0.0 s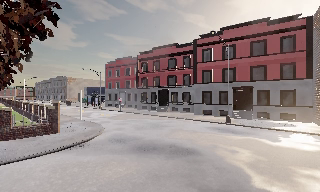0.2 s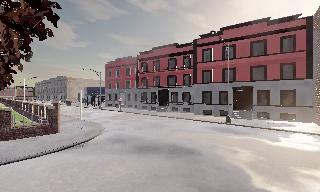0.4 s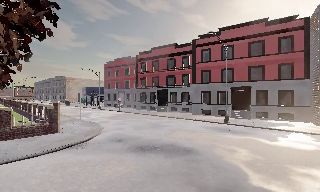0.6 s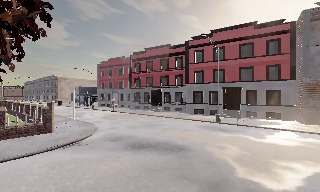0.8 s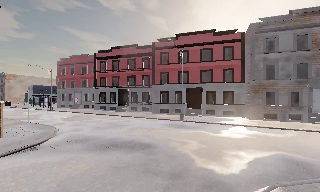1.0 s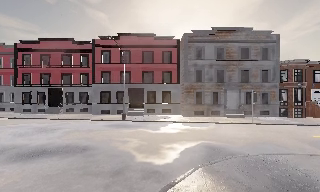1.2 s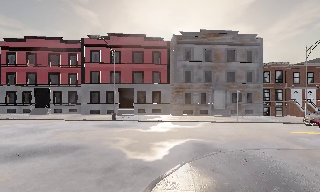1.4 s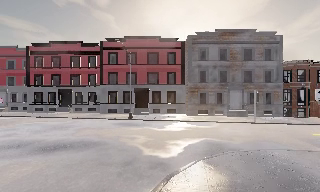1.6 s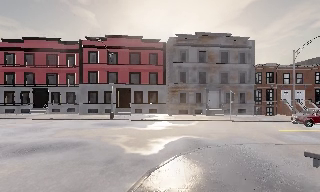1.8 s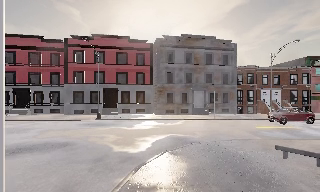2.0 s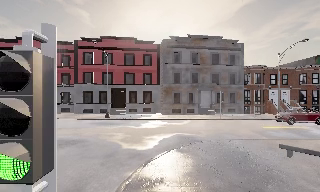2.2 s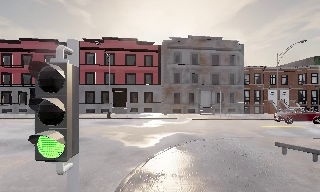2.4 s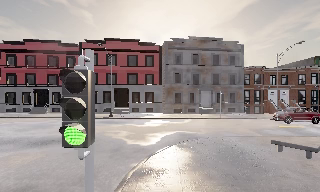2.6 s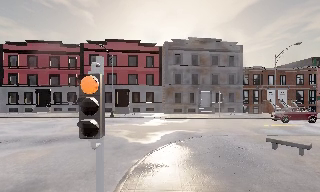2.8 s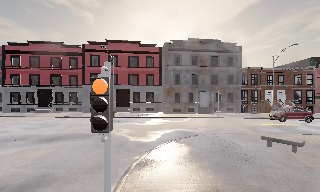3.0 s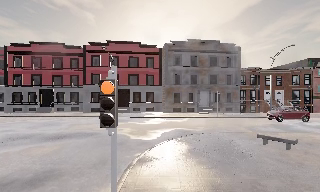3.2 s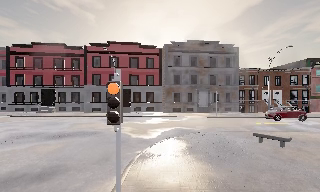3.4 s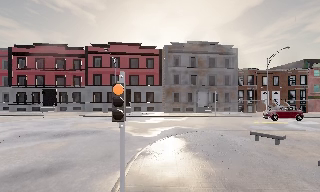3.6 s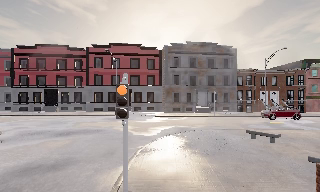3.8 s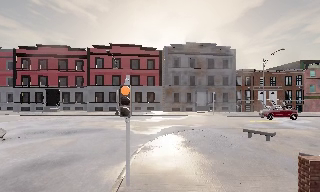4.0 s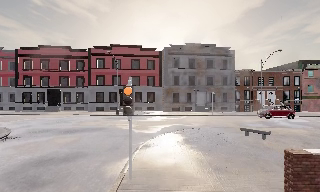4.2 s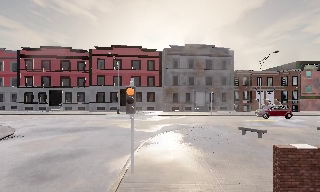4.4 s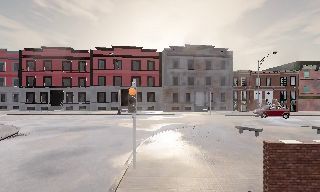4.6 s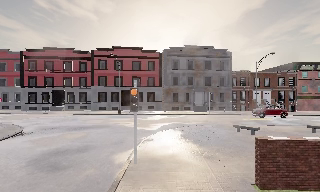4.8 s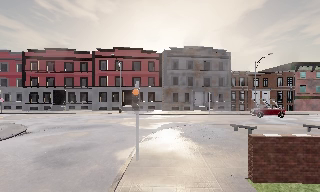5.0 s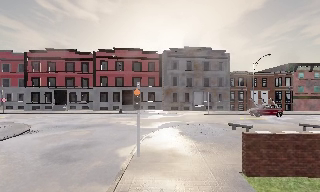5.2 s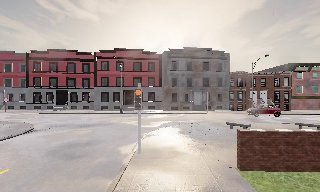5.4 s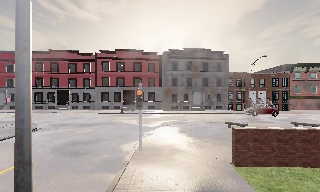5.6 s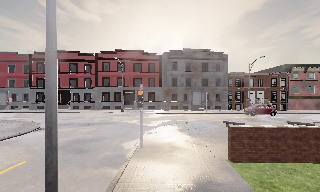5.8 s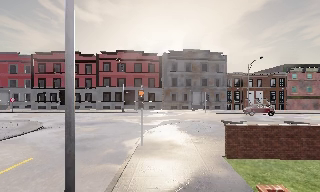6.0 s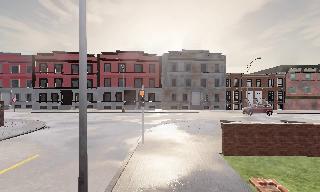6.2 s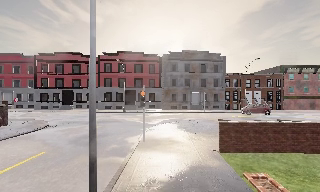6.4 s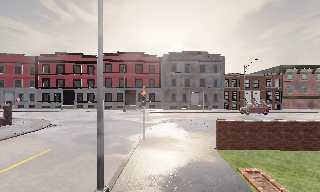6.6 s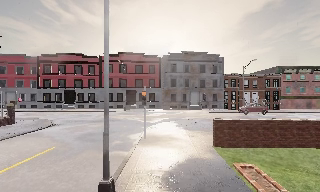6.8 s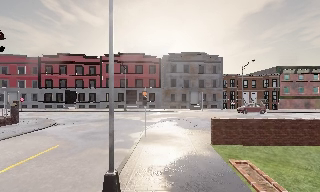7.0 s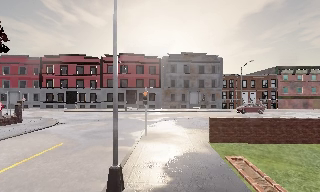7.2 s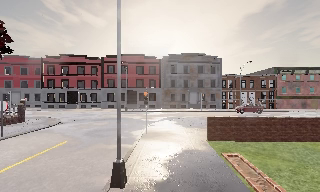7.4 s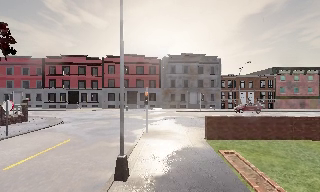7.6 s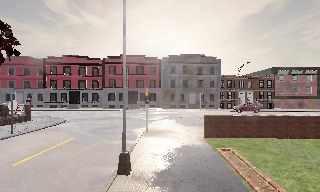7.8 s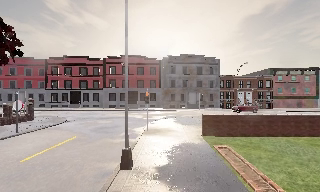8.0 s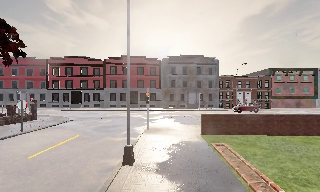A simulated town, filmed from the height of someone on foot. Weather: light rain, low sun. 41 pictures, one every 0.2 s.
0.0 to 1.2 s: The camera pans to its right, which is clockwise from overhead, by about 40 degrees. It travels backward, about 1.5 m. It gains speed.
1.2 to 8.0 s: The camera travels backward, about 12 m, so what stands in front gets smaller.
The film runs backward here.
